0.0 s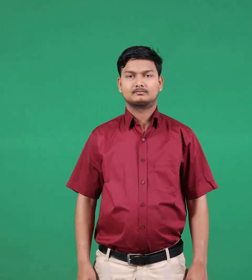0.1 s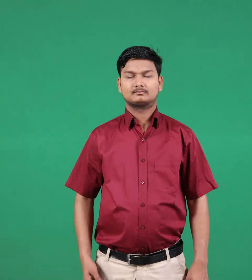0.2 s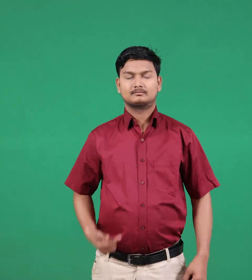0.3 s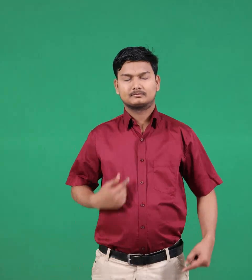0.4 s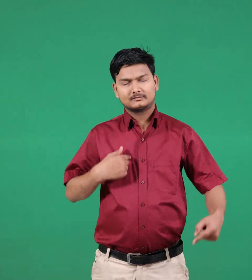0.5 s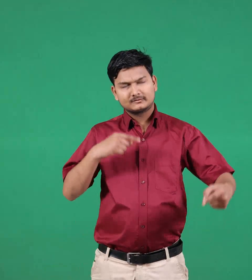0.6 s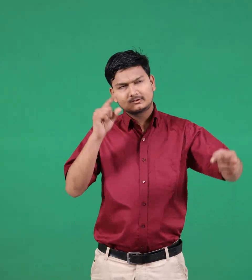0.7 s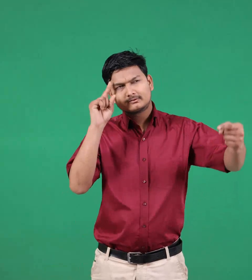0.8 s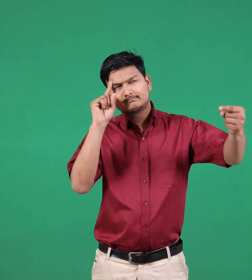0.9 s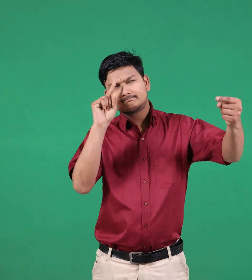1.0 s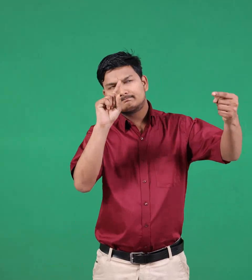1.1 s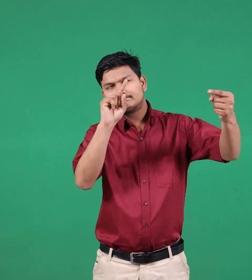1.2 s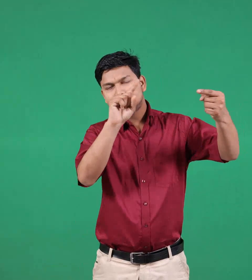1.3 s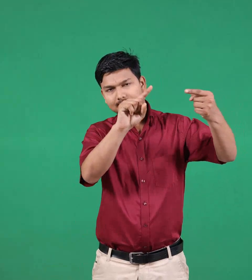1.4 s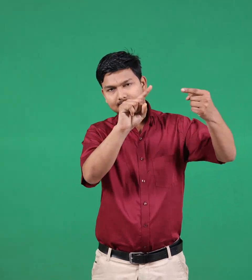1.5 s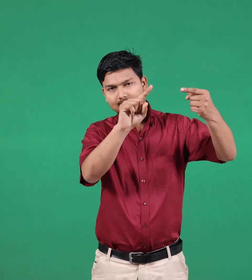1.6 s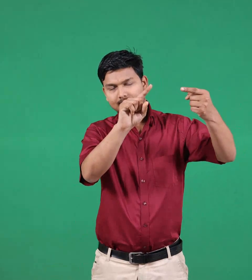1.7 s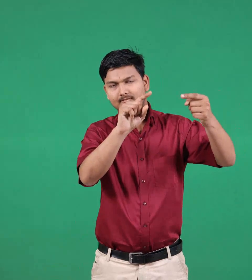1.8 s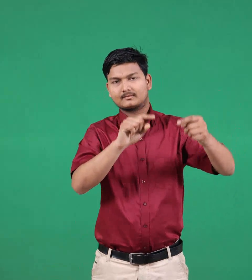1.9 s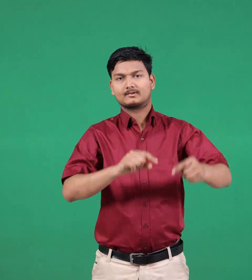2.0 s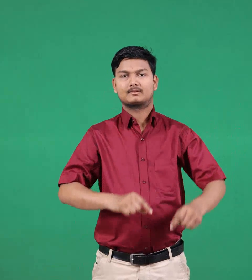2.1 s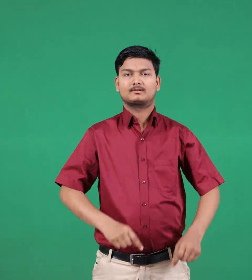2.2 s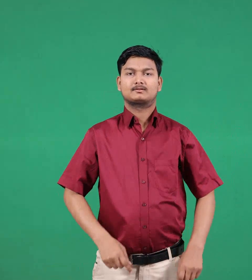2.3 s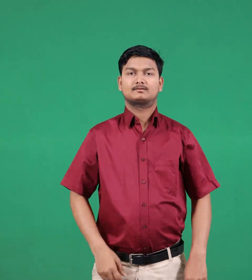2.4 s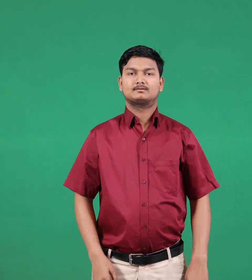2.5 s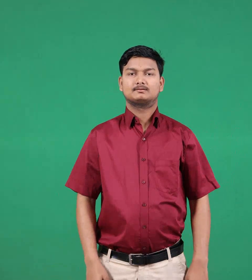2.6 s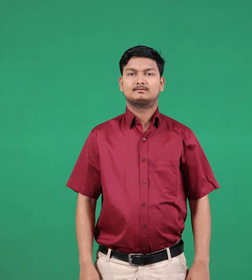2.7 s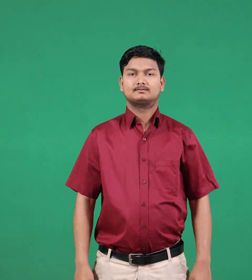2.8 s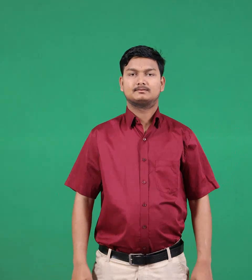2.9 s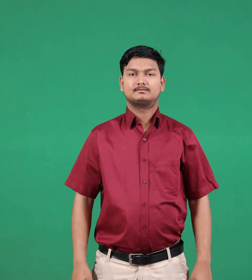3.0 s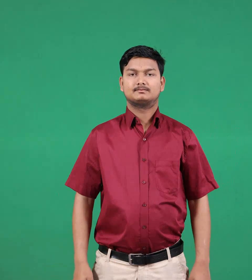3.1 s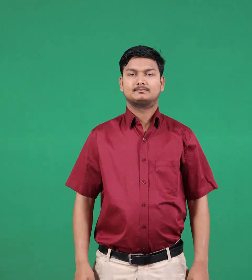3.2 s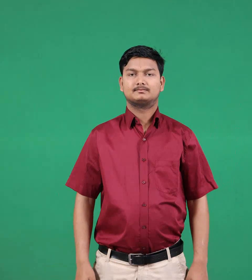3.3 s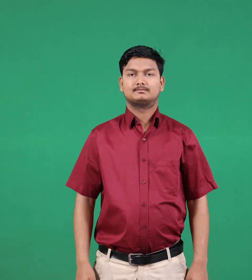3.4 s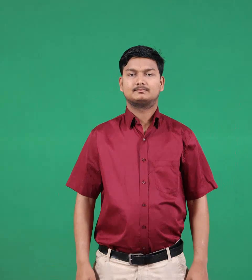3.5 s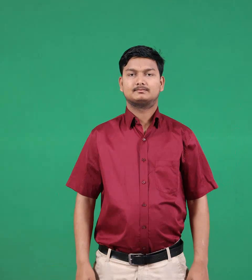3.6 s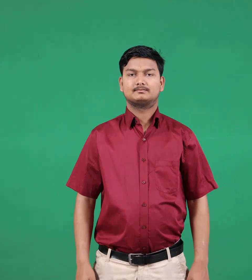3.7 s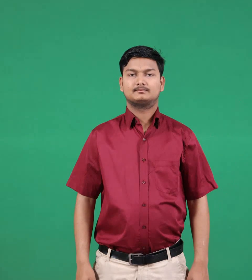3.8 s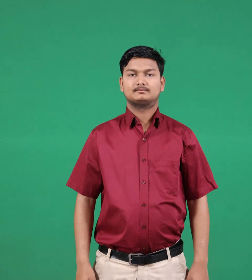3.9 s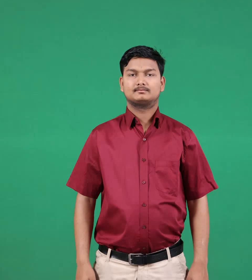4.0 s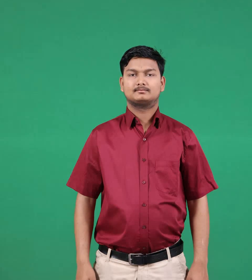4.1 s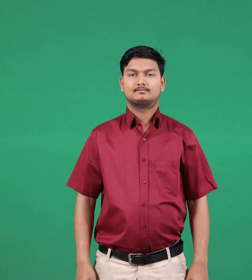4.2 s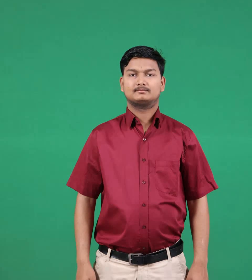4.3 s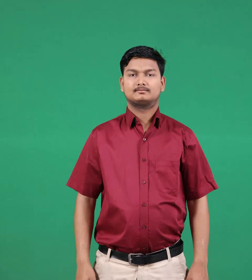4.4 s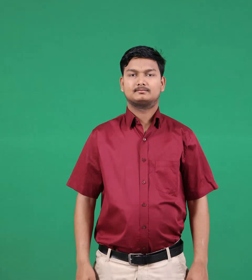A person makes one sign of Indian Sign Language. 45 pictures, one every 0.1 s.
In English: aim
